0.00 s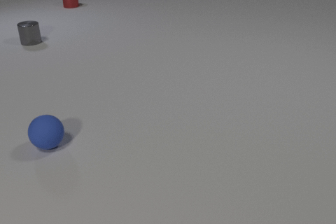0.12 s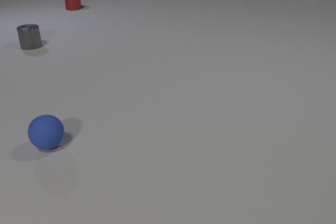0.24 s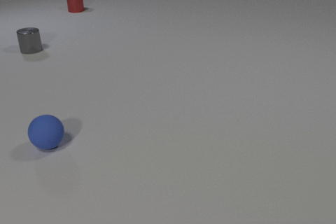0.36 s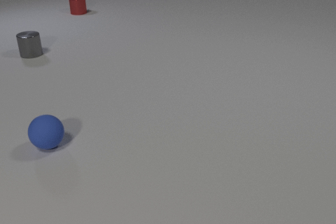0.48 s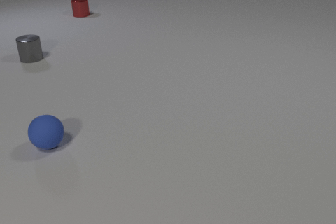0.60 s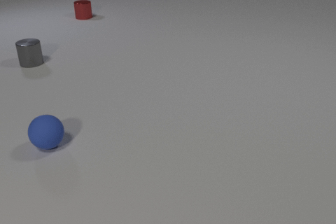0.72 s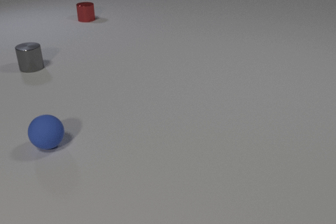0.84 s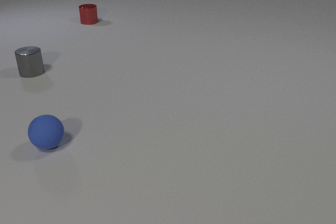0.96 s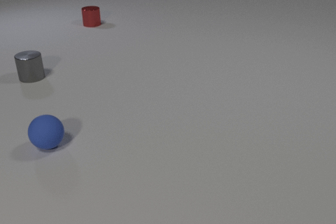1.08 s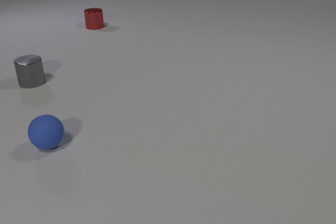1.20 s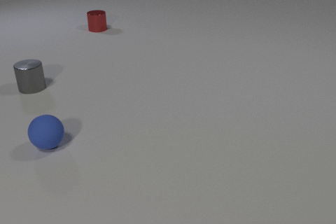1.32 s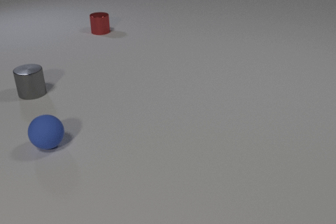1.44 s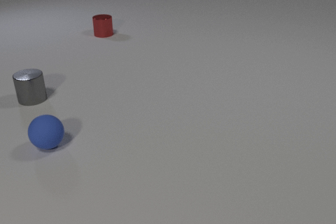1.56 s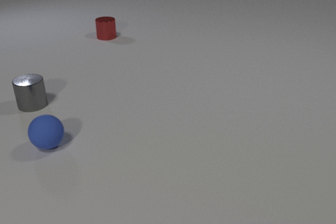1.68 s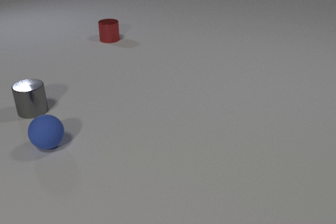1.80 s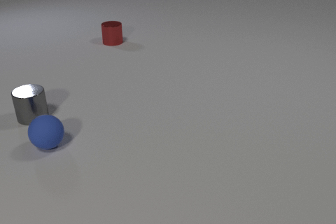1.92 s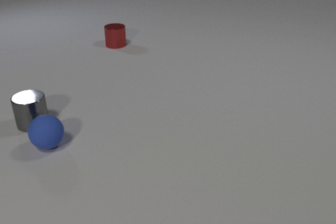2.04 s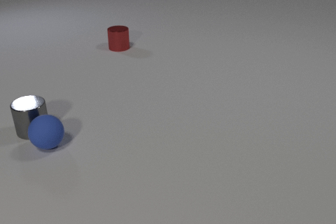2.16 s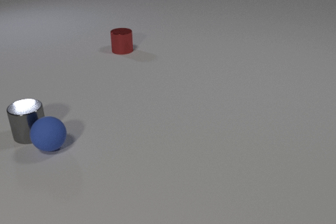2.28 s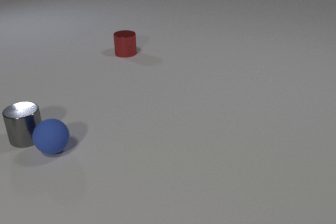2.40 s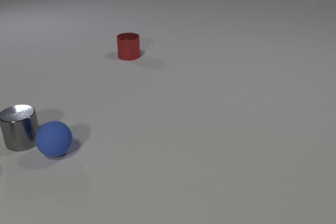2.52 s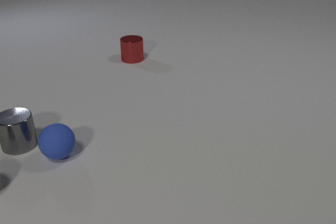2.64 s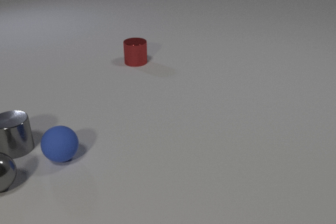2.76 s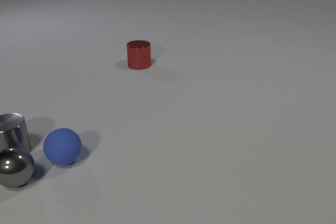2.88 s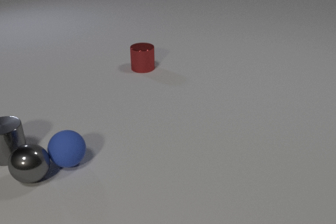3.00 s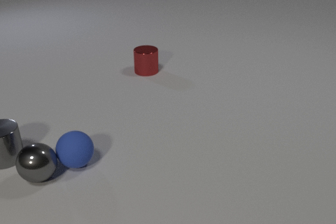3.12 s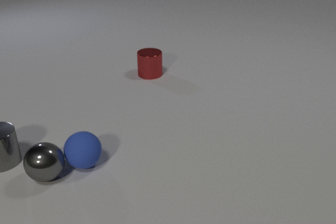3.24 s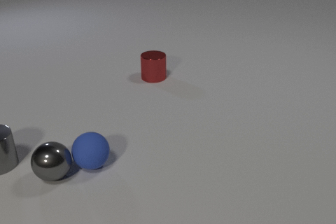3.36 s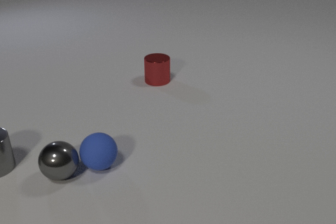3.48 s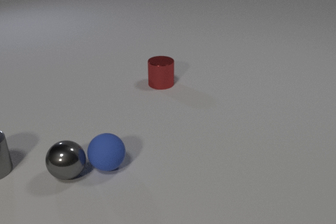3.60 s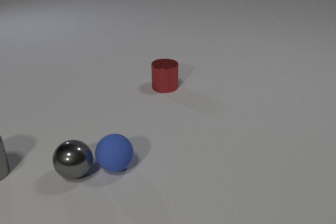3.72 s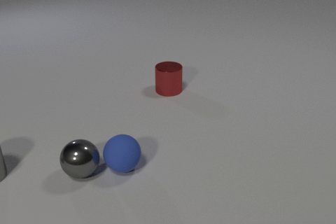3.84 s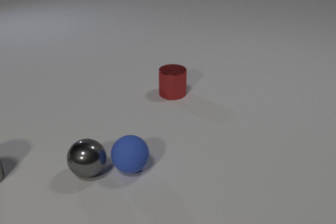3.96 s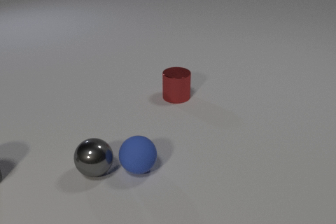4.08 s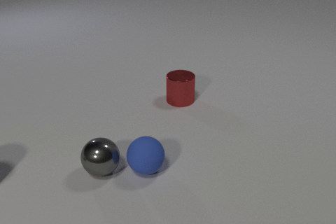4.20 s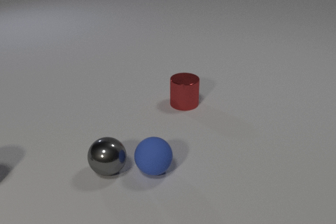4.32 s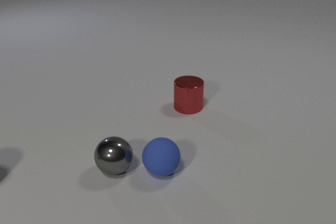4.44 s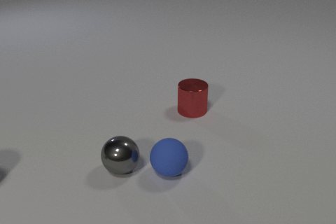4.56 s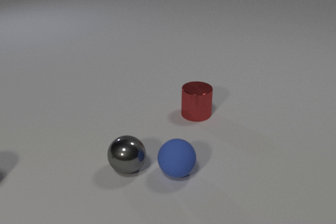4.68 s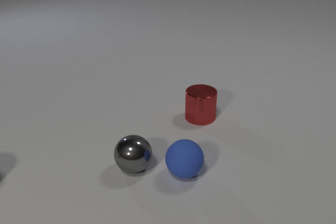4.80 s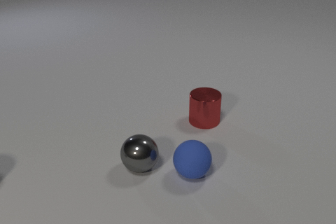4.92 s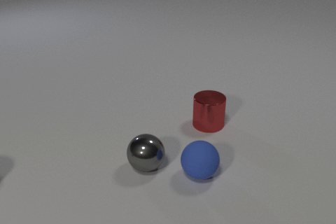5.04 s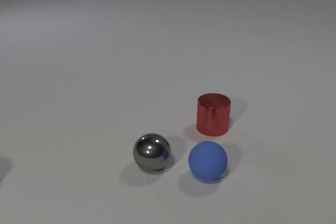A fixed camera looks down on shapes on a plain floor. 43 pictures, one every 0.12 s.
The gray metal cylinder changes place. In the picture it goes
toward the camera.
The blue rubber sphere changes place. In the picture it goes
to the right.
0.00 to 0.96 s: The gray metal cylinder slides toward the camera. The red metal cylinder slides toward the camera.
0.96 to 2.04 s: The gray metal cylinder slides toward the camera. The red metal cylinder slides toward the camera.
2.04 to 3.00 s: The gray metal cylinder slides toward the camera and to the left. The blue rubber sphere rolls toward the camera and to the right. The gray metal sphere comes in at the left edge, rolls to the right. The red metal cylinder slides toward the camera and to the right. The gray metal cylinder and the blue rubber sphere collide. The blue rubber sphere and the gray metal sphere collide.
3.00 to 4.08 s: The gray metal cylinder slides toward the camera and to the left, leaves at the left edge. The blue rubber sphere rolls to the right. The gray metal sphere rolls to the right. The red metal cylinder slides toward the camera and to the right.
4.08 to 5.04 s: The blue rubber sphere rolls to the right. The gray metal sphere rolls to the right. The red metal cylinder slides toward the camera and to the right.
Are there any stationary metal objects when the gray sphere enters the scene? no.
What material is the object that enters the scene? metal.
What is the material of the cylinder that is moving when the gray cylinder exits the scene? metal.
